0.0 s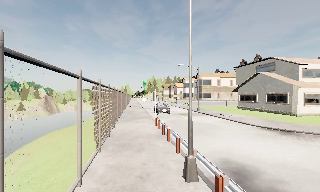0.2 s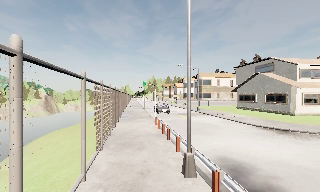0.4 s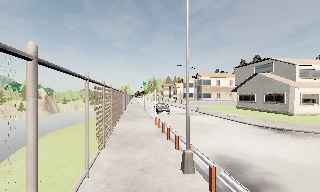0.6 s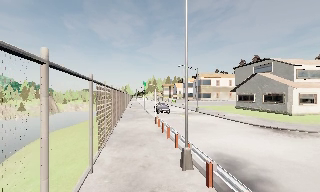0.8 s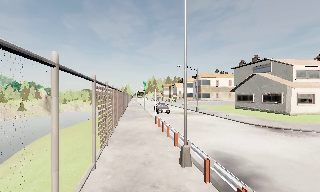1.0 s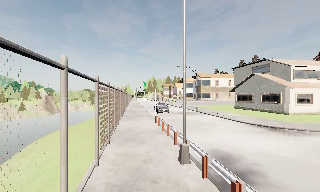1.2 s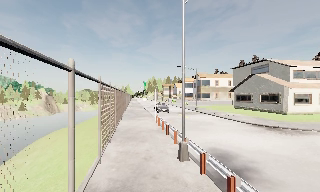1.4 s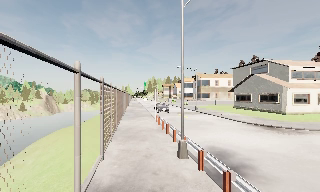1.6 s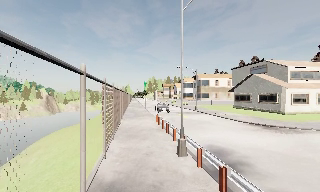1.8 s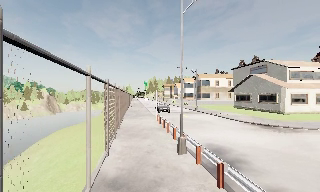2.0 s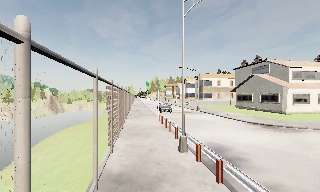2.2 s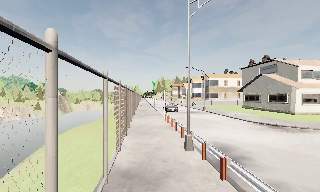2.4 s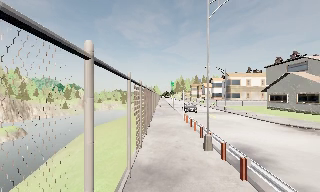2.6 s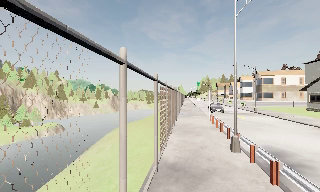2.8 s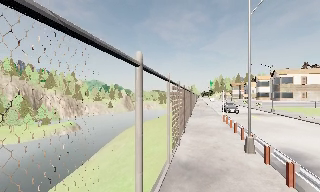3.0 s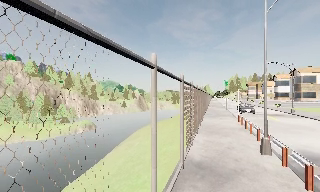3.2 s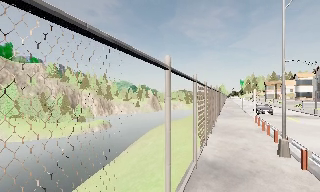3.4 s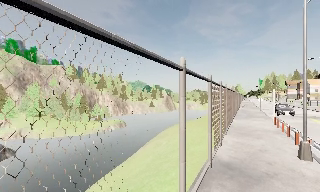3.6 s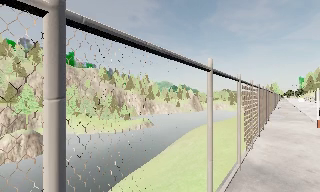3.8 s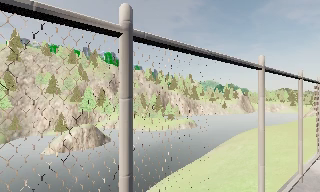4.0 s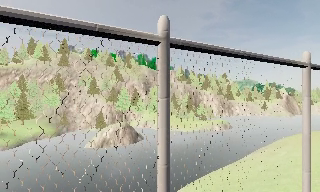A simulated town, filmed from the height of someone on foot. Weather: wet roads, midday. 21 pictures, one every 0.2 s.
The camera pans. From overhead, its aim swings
counterclockwise.
The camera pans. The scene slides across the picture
to the right.
0.0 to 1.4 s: The camera travels backward, about 1.5 m, so what stands in front gets smaller.
1.4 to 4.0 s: The scene slides to the right, as the camera pans about 75 degrees to its left. It travels backward, about 2.5 m.
The film runs backward here.
